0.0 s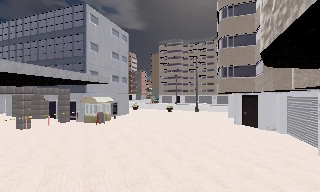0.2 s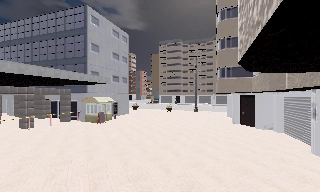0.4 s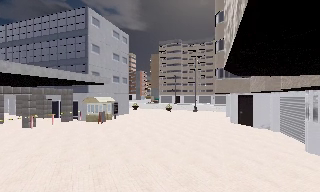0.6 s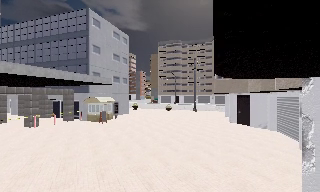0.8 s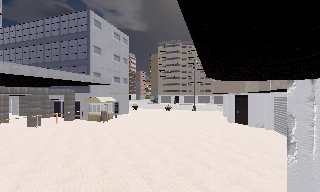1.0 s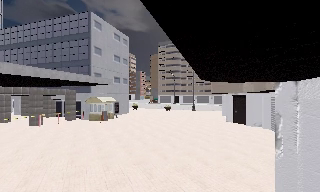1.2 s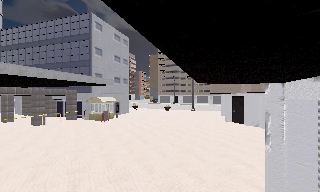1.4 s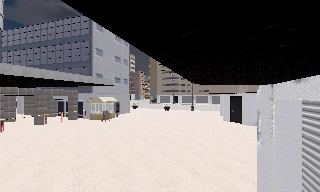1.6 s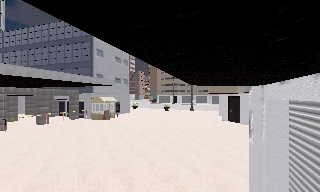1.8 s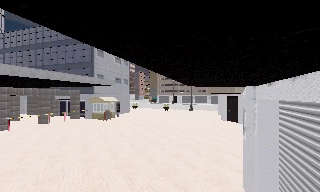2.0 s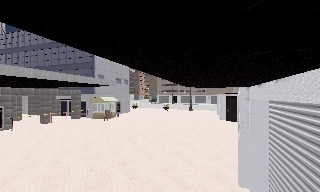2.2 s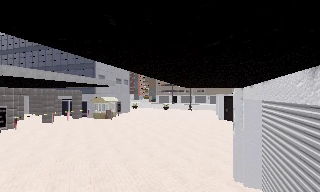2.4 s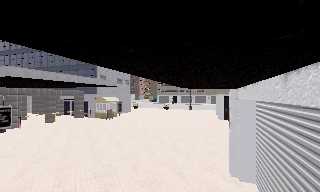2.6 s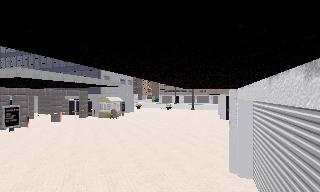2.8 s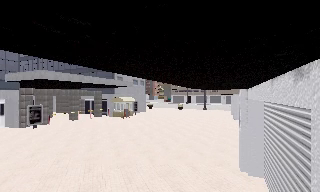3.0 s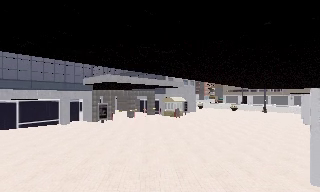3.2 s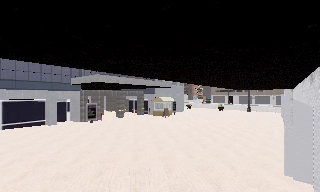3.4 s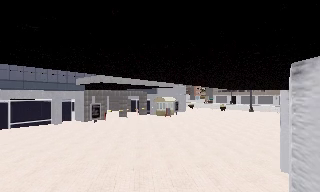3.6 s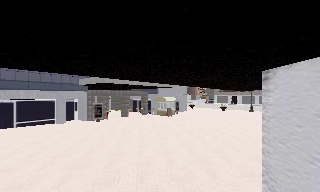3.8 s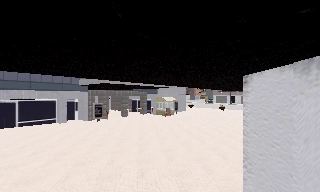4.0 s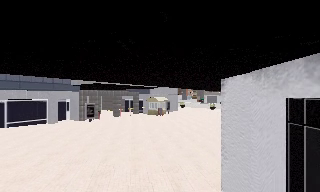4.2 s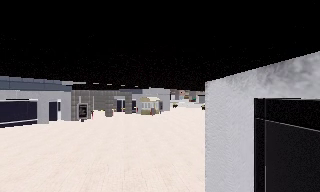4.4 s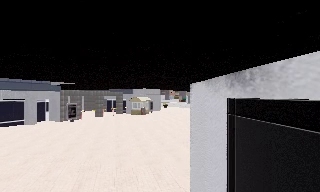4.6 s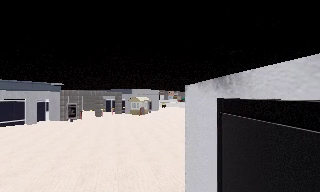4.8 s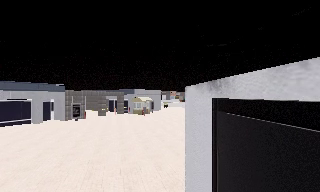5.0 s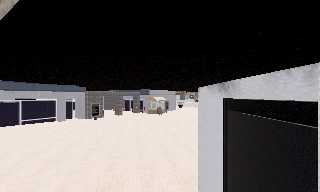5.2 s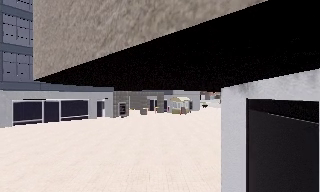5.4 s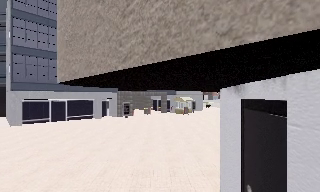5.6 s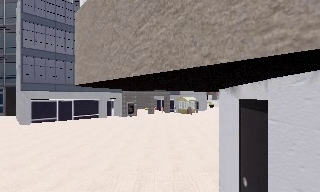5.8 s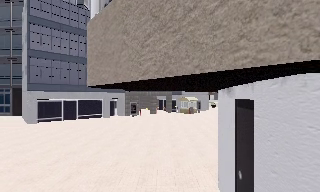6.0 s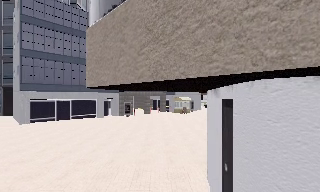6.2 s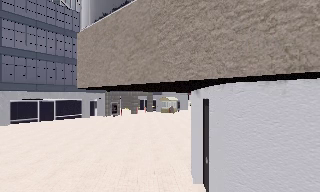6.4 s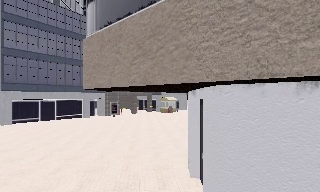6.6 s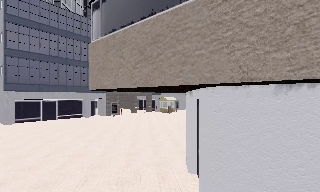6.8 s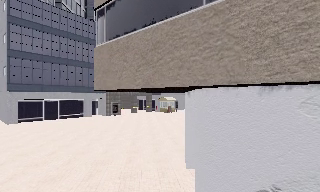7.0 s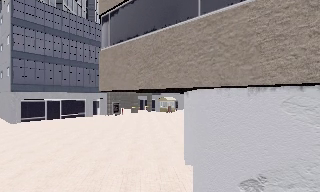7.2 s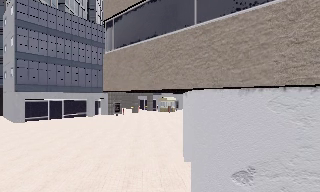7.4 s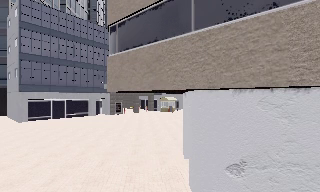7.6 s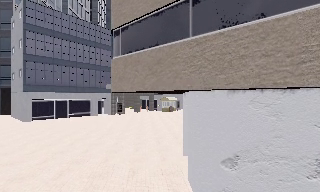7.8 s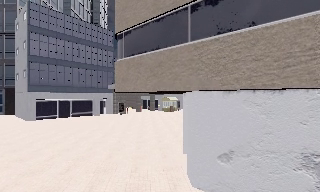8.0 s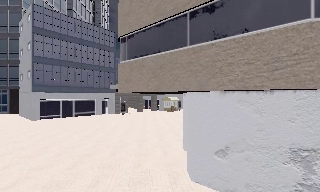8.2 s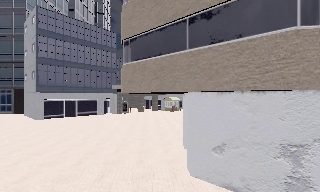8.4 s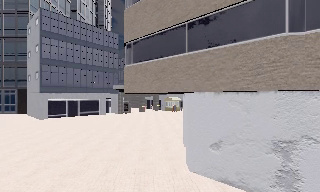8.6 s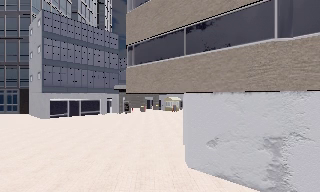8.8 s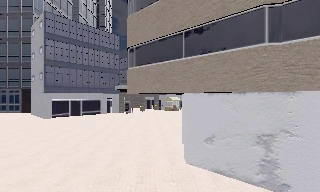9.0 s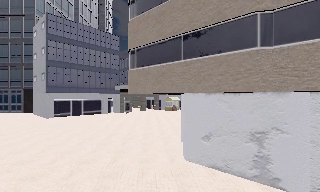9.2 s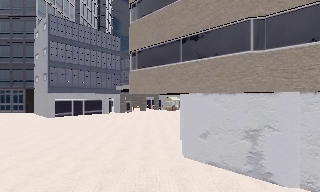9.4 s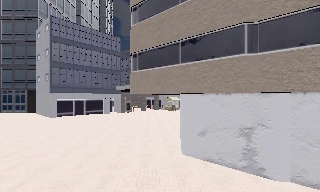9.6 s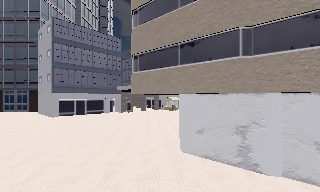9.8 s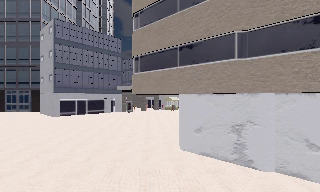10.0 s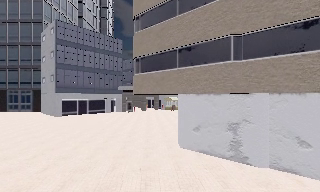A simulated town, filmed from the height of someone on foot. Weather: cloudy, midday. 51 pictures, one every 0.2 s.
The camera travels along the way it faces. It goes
backward.
0.0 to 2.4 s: The camera travels backward, about 3.5 m, so what stands in front gets smaller.
2.4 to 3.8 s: The scene slides to the right, as the camera pans about 20 degrees to its left. It travels backward, about 2 m, so what stands in front gets smaller.
3.8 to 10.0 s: The camera travels backward, about 10 m, so what stands in front gets smaller.
The film runs backward here.
